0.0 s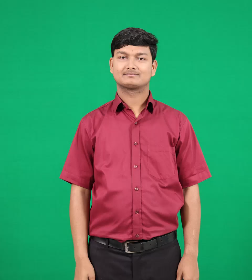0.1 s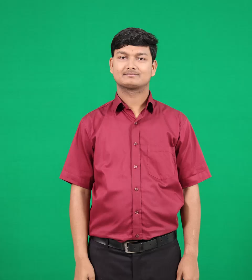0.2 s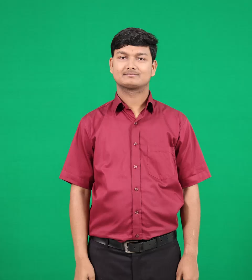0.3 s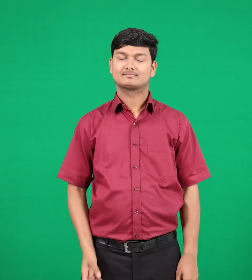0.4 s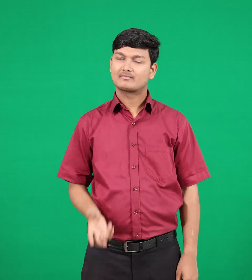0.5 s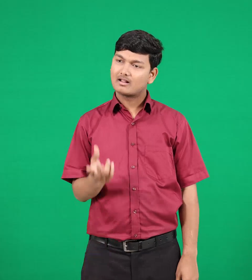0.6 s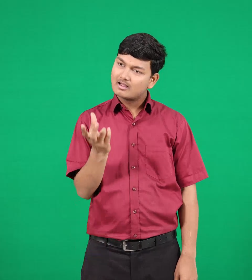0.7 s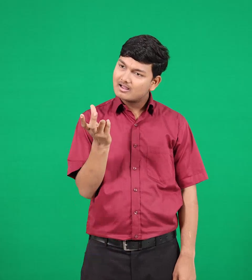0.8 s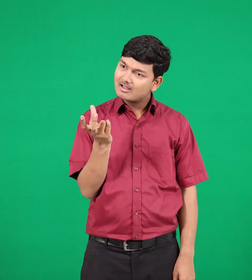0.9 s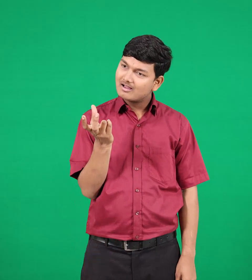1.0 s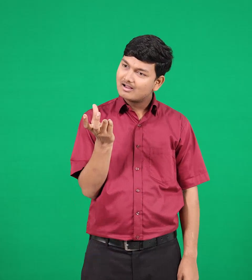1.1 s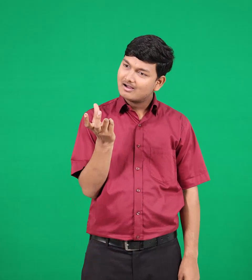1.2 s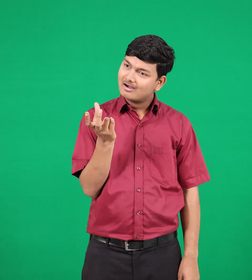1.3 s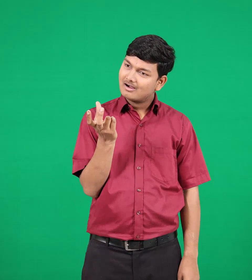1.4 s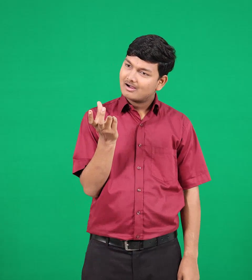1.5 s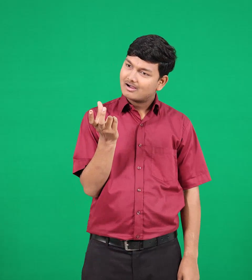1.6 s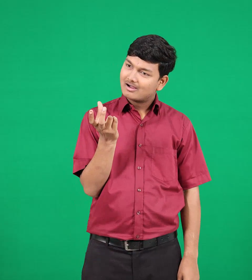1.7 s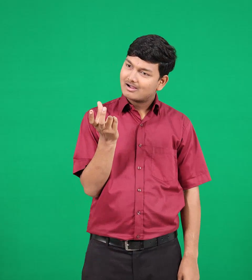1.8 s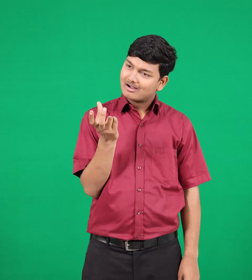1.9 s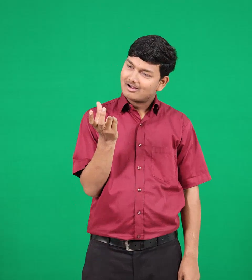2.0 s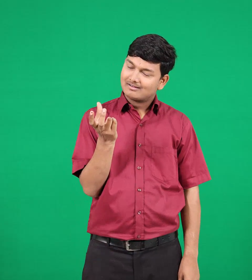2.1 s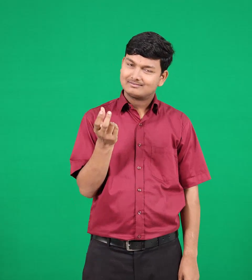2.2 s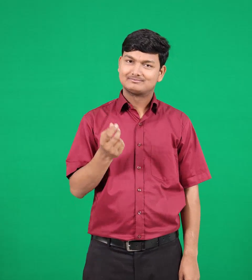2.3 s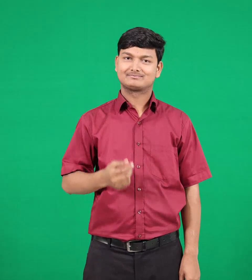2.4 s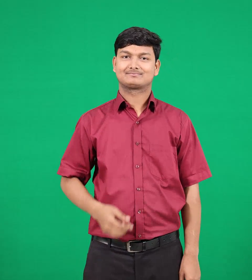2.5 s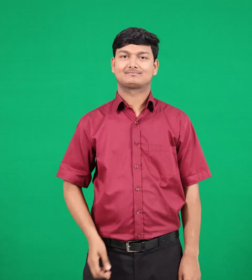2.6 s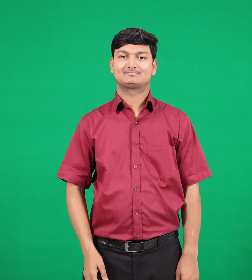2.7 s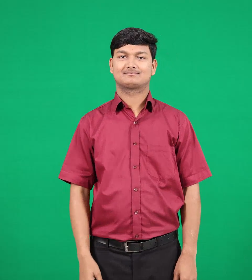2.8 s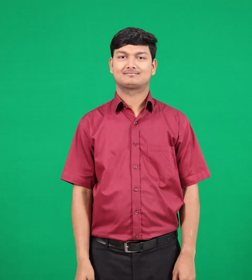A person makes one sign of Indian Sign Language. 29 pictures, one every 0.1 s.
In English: stare
